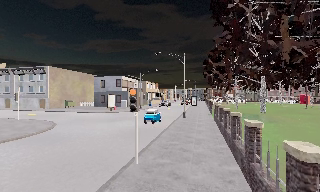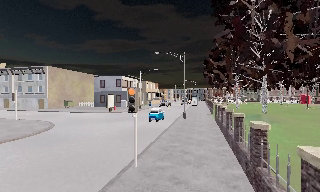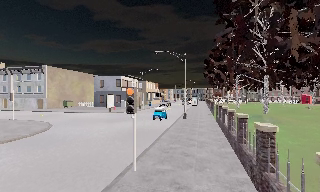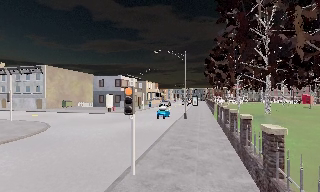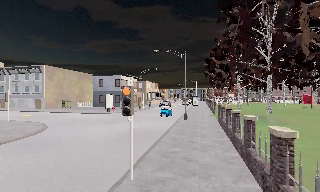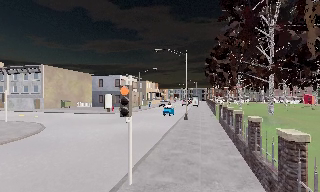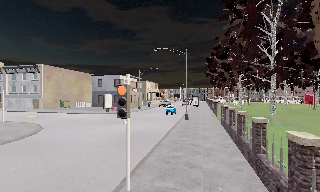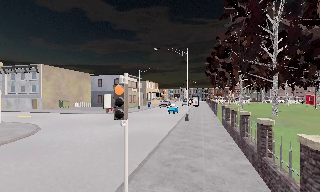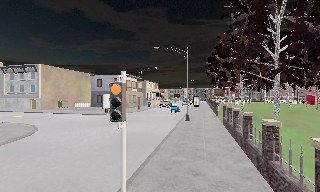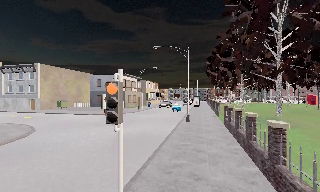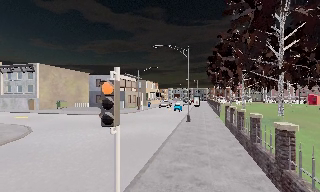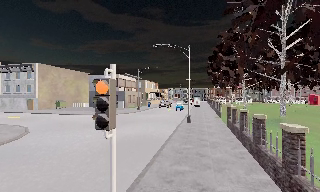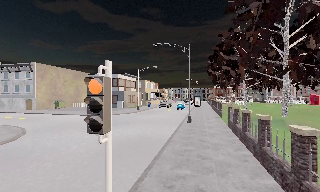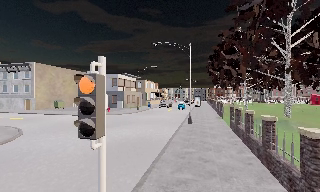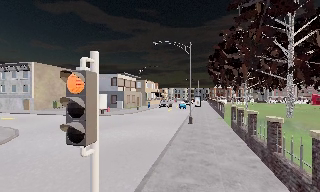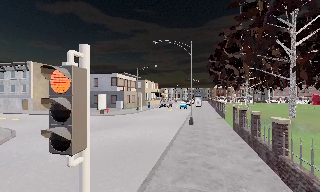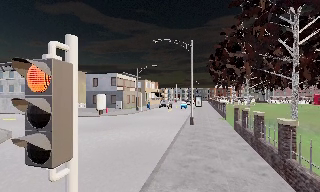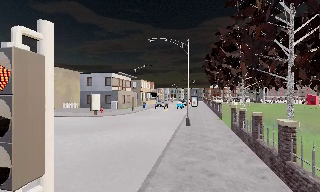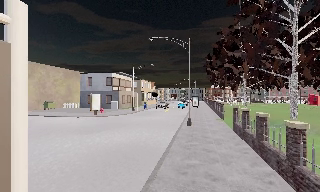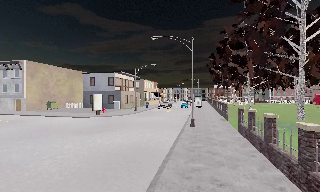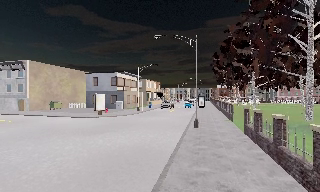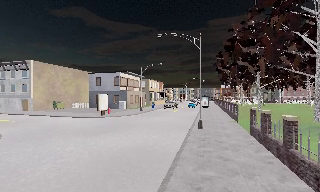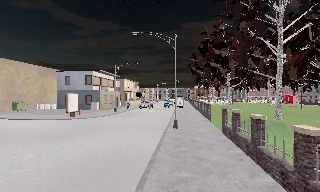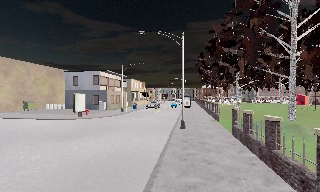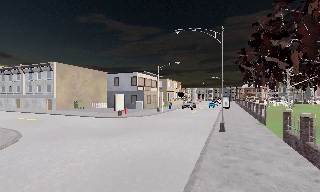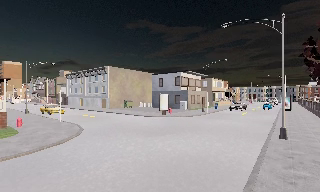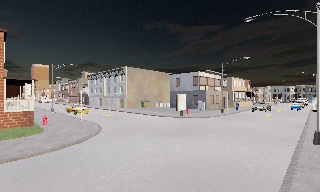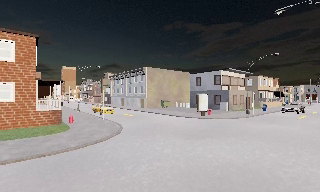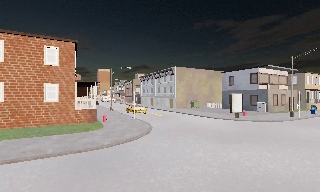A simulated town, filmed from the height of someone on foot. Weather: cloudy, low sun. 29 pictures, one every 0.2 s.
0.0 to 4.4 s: The camera travels forward, about 6 m, so what stands in front looms larger.
4.4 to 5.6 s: The scene slides to the right, as the camera pans about 55 degrees to its left. It travels forward, about 1.5 m.
The film runs forward here.
